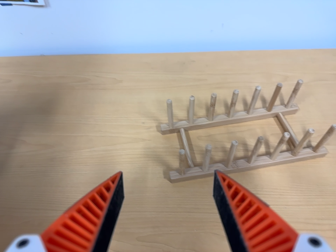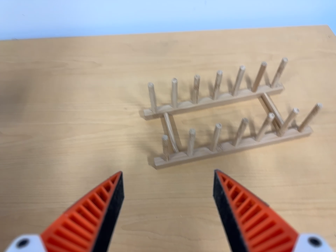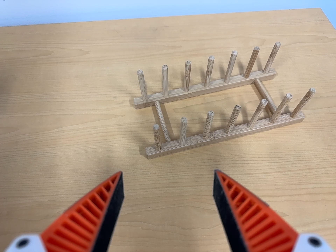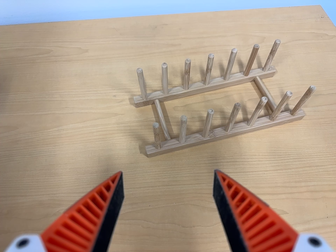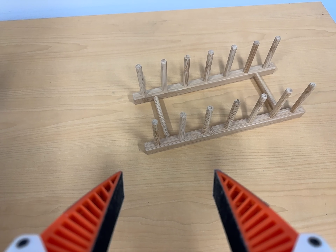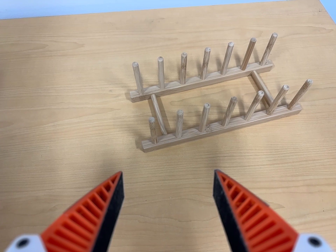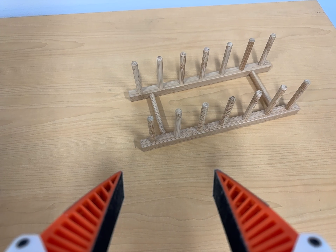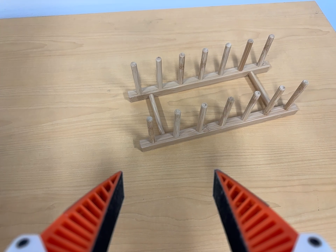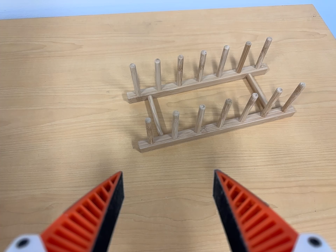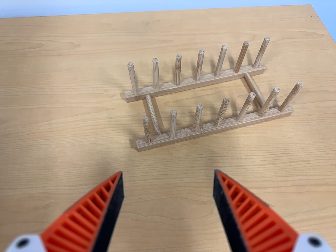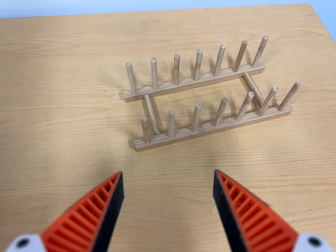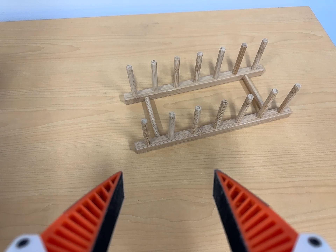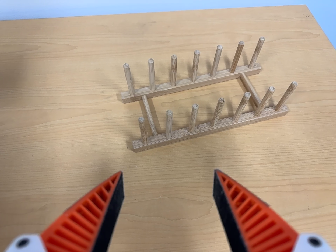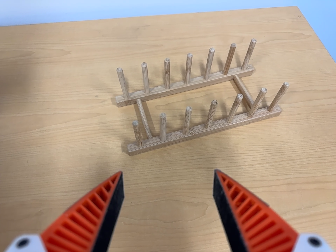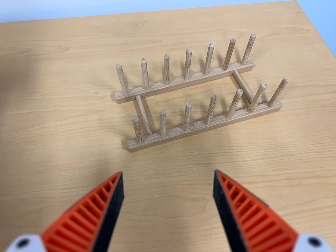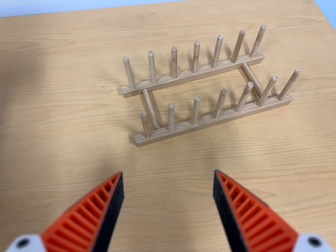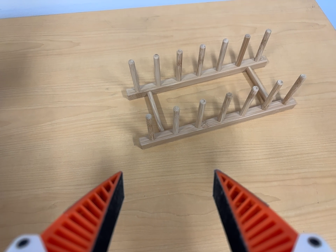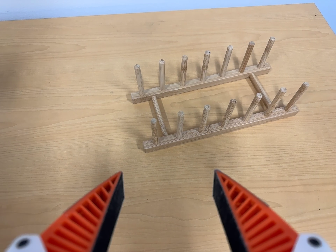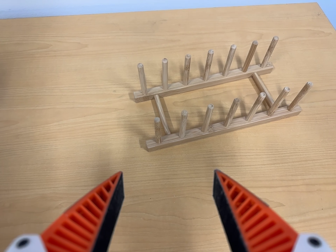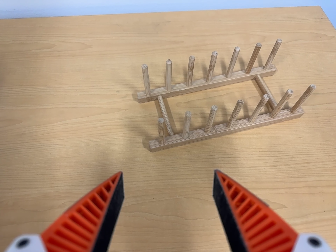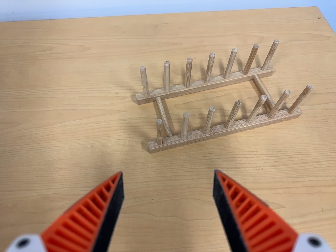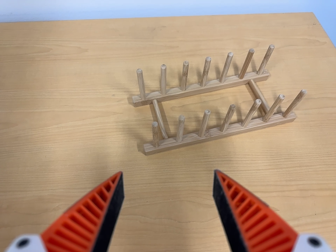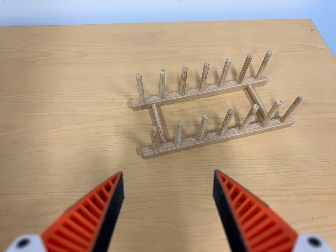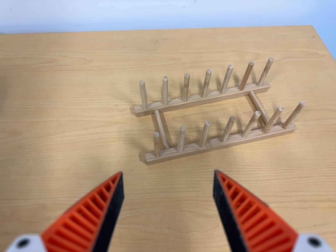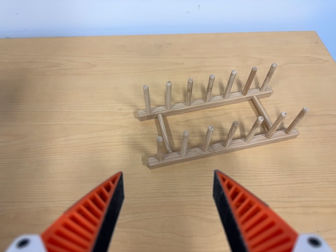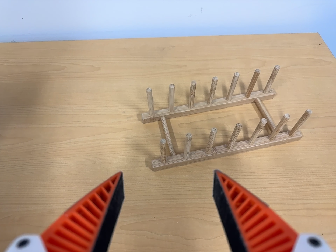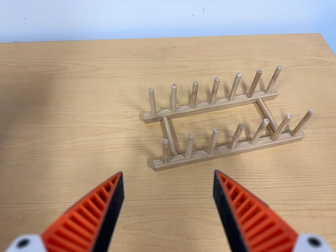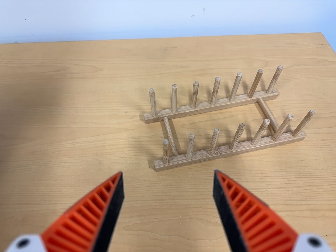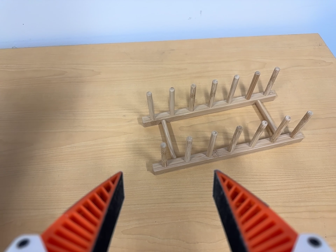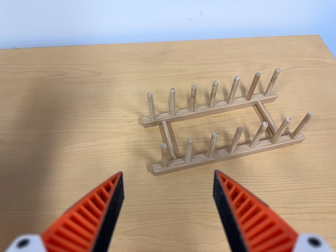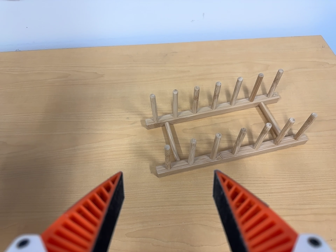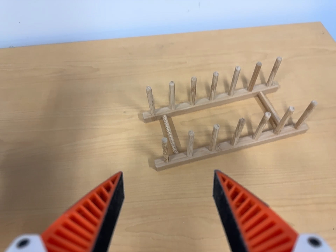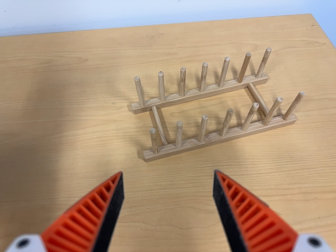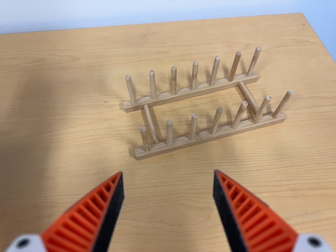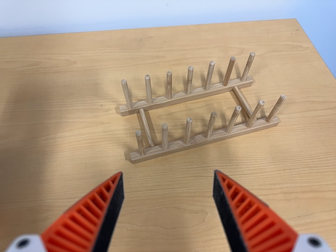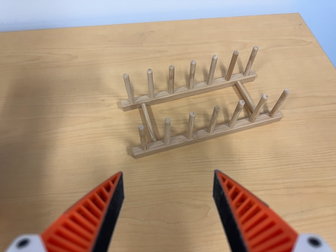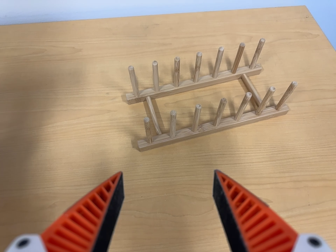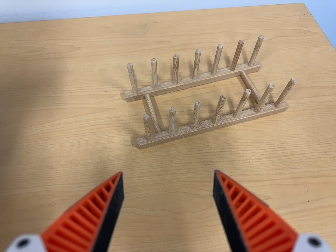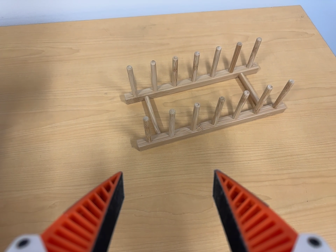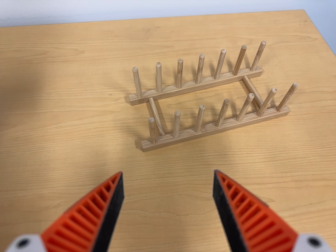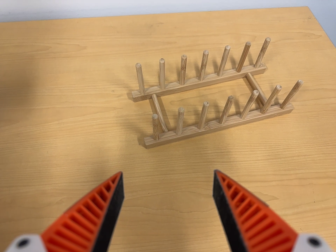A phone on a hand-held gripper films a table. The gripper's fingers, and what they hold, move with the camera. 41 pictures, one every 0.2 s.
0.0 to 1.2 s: The camera's aim tips toward the bottom of its view by about 10 degrees, and the scene shifts upward.
1.2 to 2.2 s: The camera keeps its place and its aim.
2.2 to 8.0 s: The camera shifts only a little, or ends up much as it began.
The film runs backward here.
